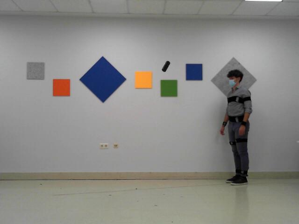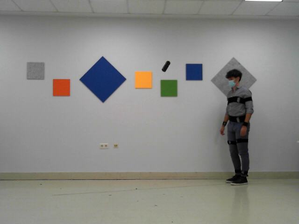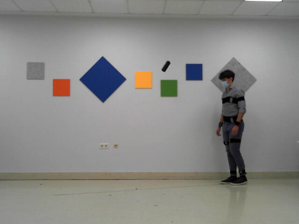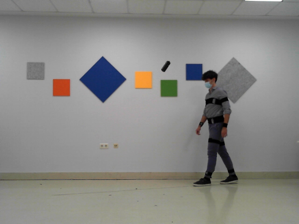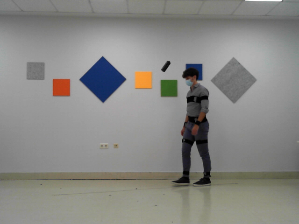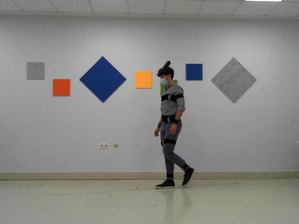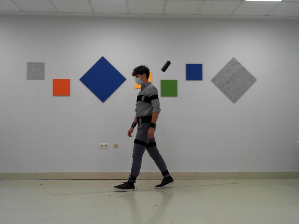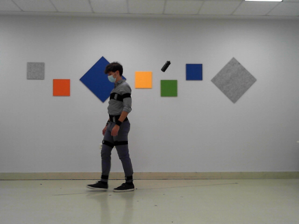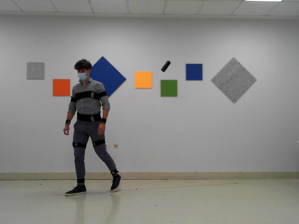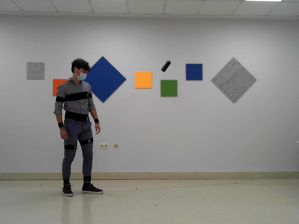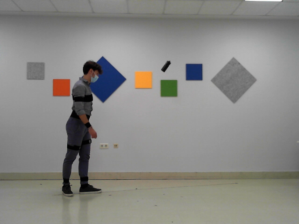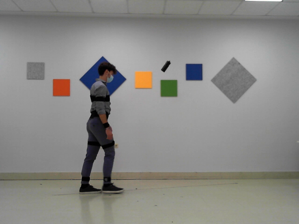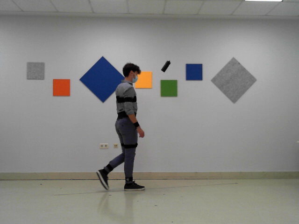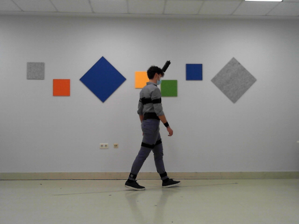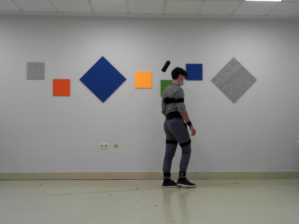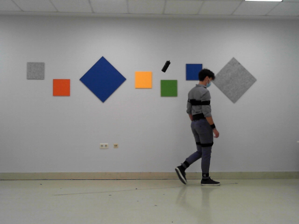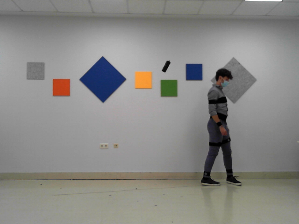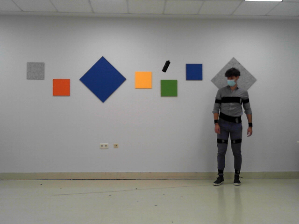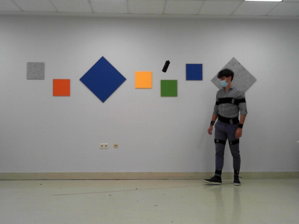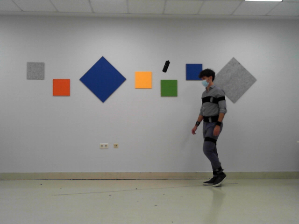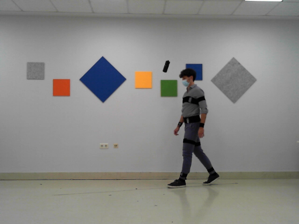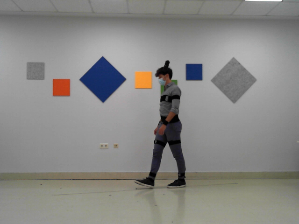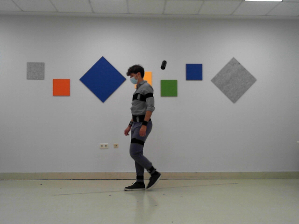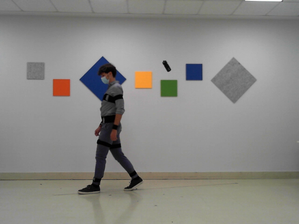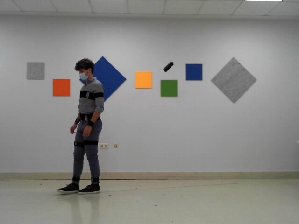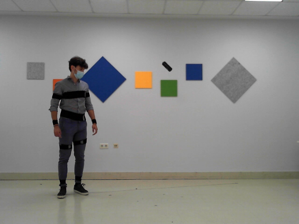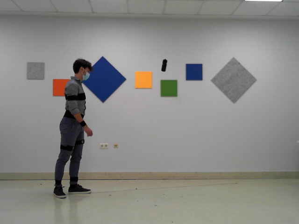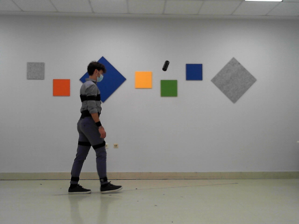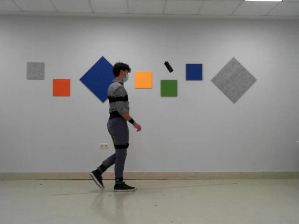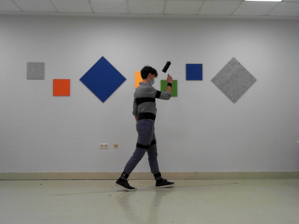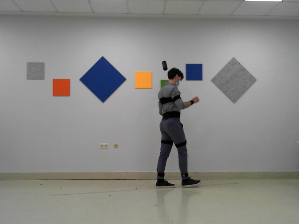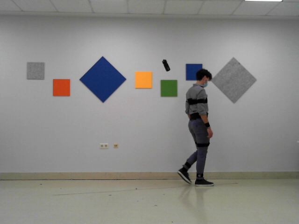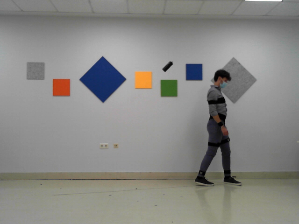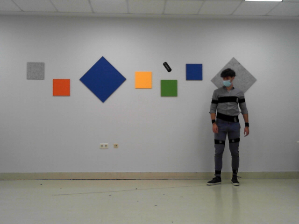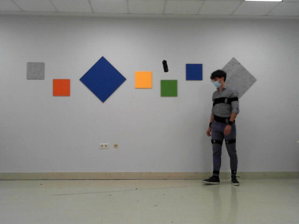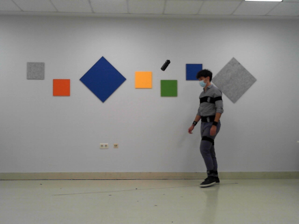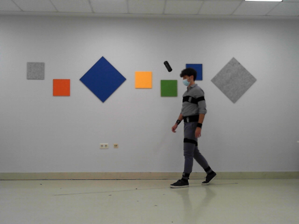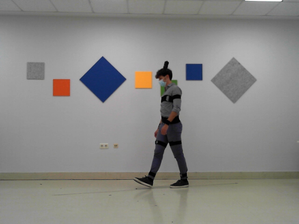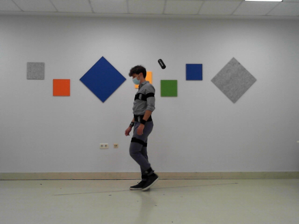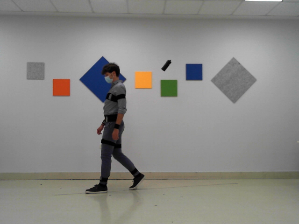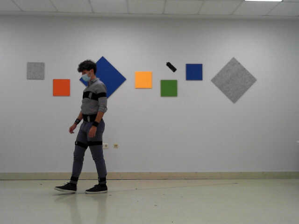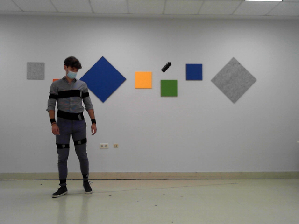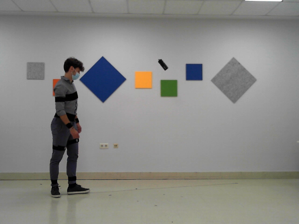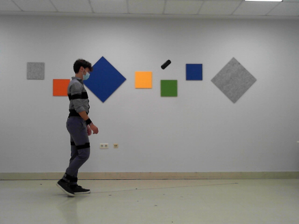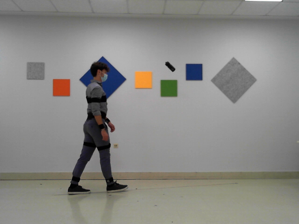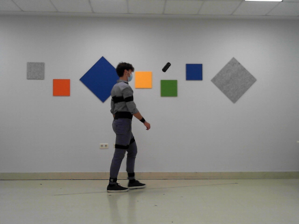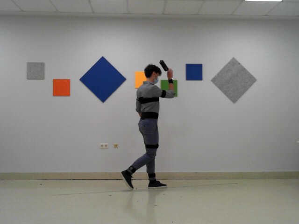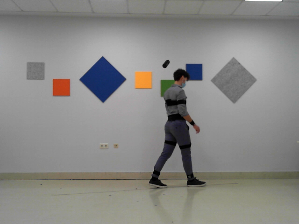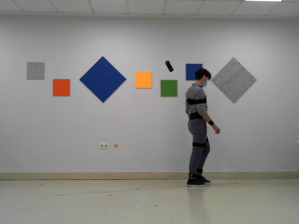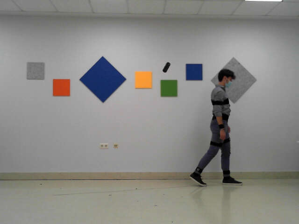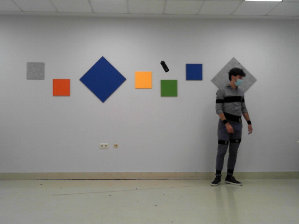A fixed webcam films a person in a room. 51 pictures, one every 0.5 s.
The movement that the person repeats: Walk along a line.
